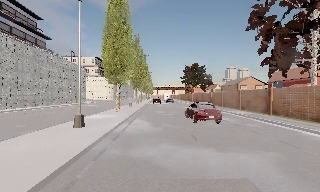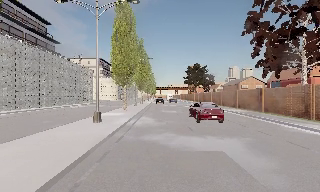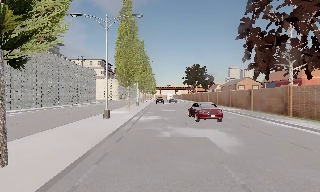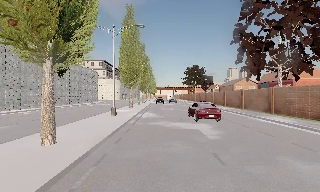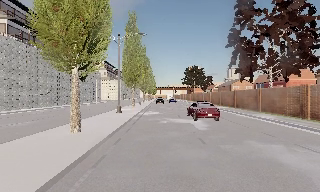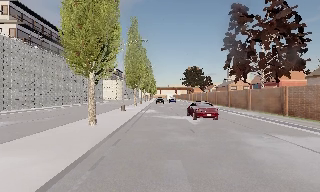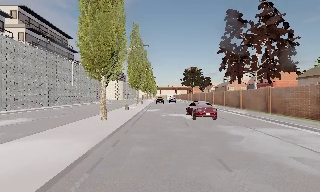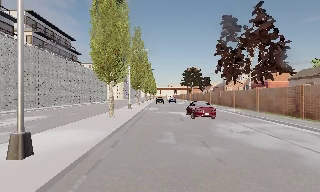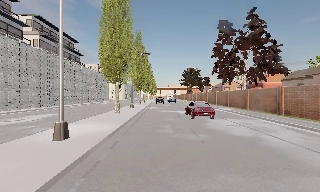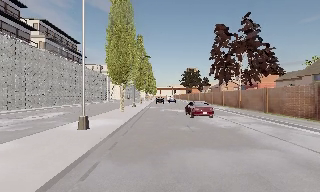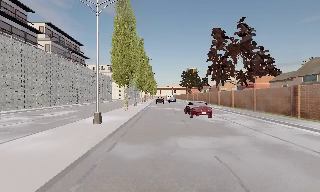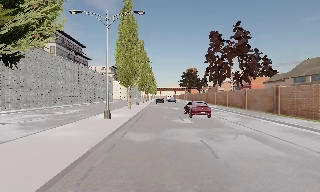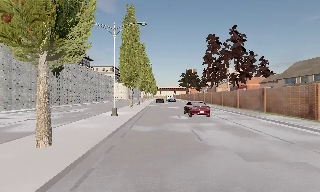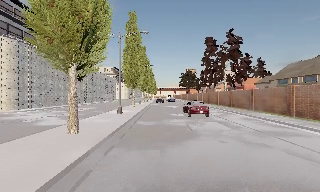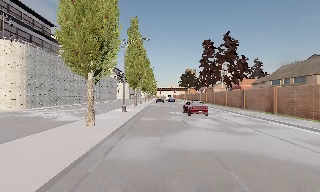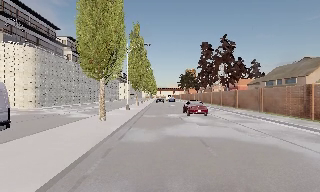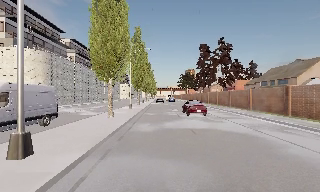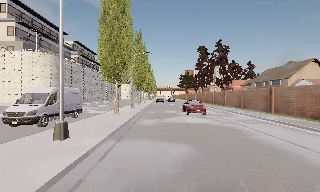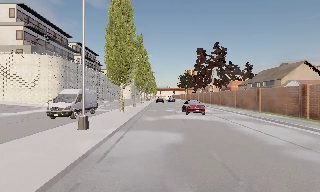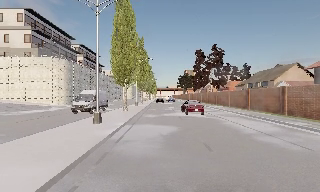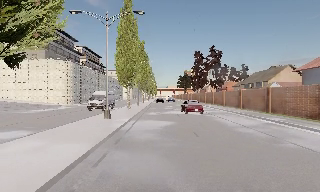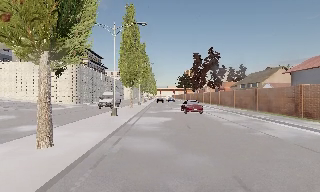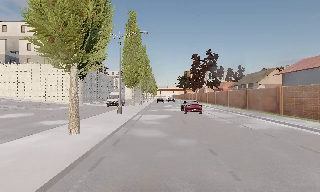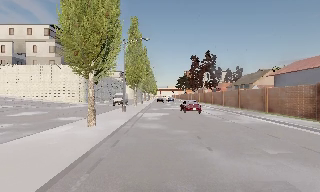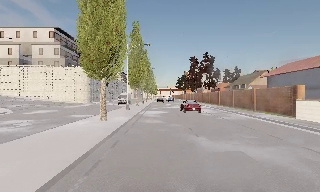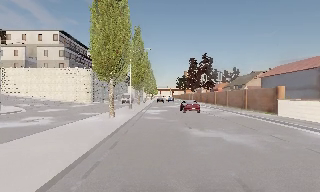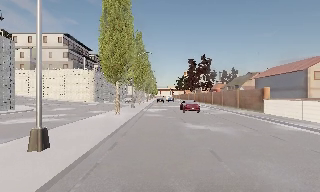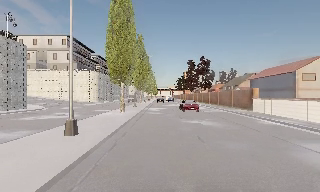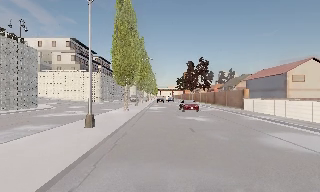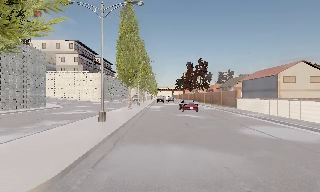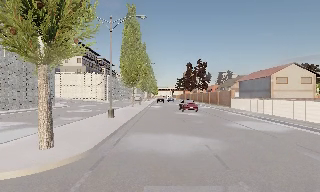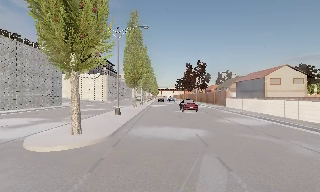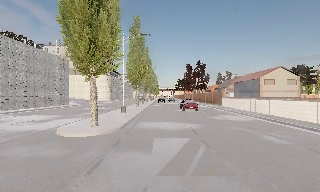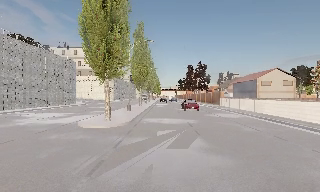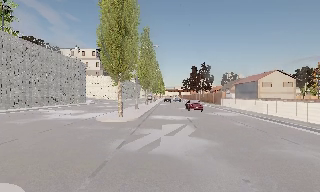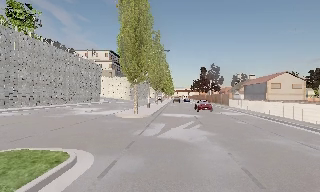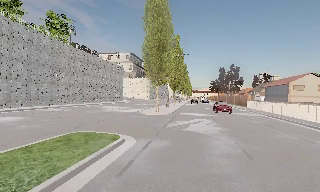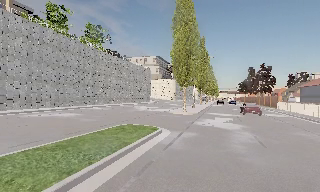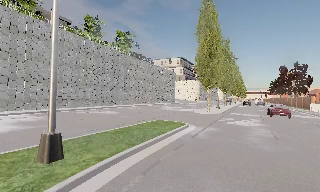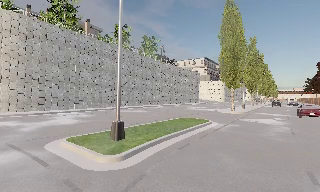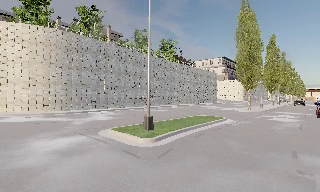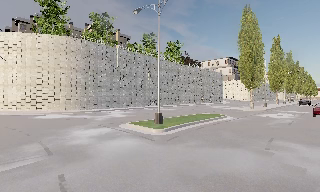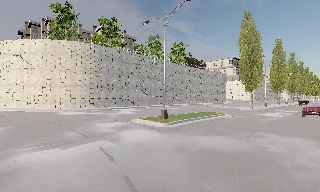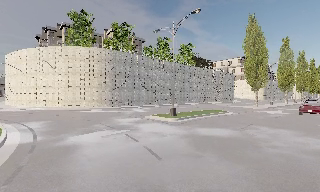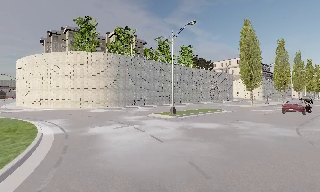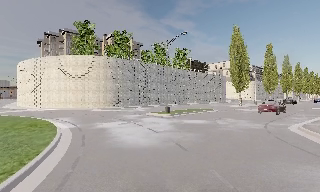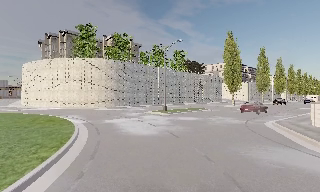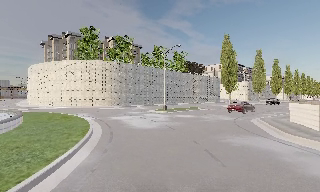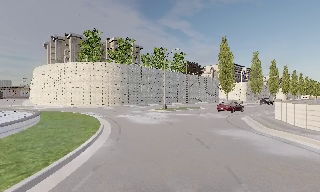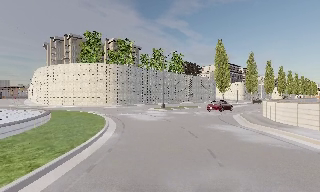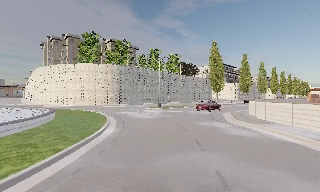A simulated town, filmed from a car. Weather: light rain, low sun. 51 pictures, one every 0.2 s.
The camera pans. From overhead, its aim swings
counterclockwise.
The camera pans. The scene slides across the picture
to the right.
0.0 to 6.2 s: The camera travels backward, about 60 m, so what stands in front gets smaller.
6.2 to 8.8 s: The scene slides to the right, as the camera pans about 50 degrees to its left. It travels backward, about 25 m.
8.8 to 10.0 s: The camera travels backward, about 10 m, so what stands in front gets smaller.
The film runs backward here.
